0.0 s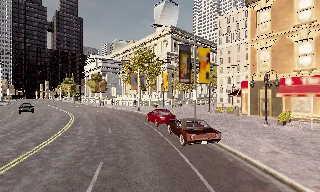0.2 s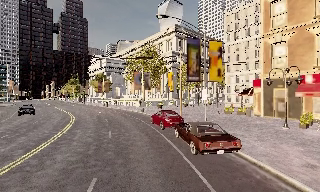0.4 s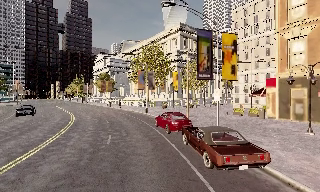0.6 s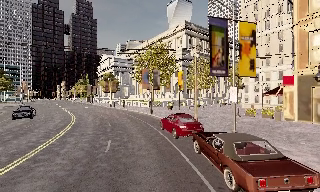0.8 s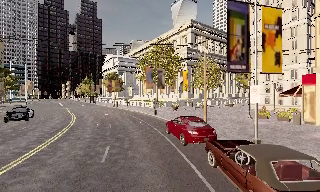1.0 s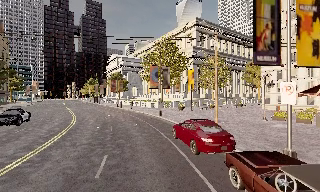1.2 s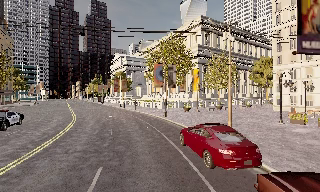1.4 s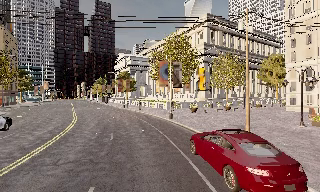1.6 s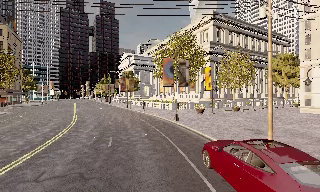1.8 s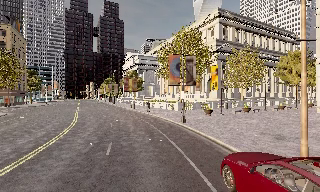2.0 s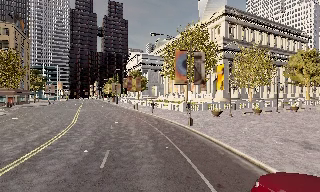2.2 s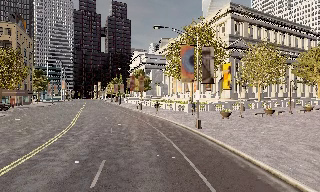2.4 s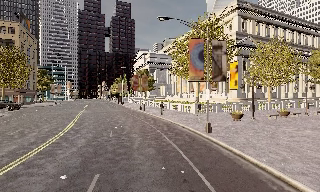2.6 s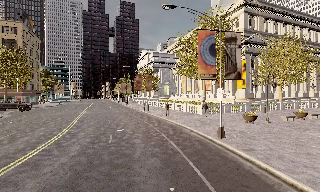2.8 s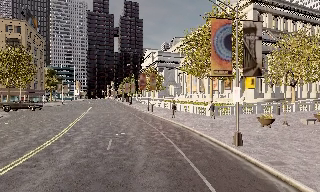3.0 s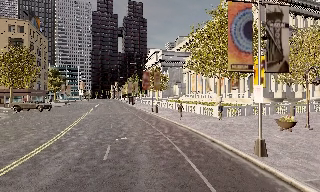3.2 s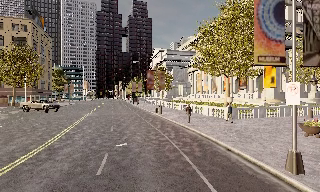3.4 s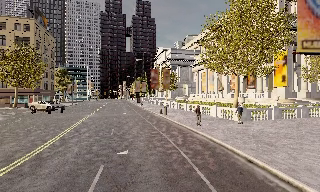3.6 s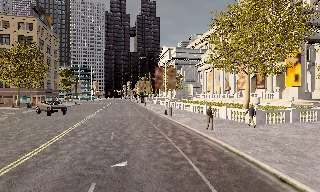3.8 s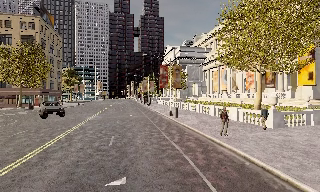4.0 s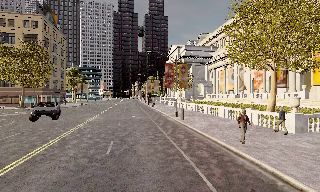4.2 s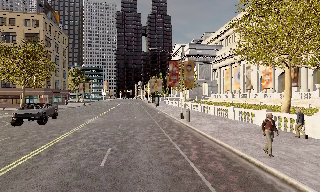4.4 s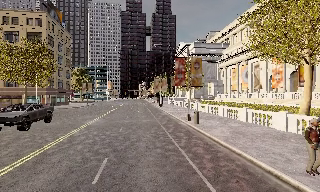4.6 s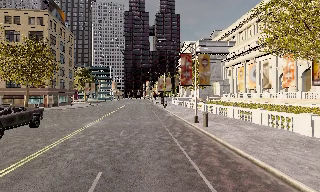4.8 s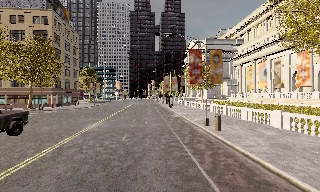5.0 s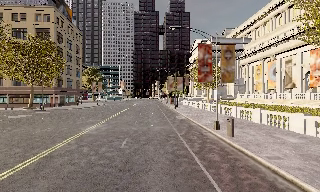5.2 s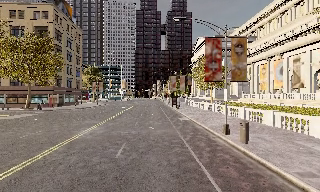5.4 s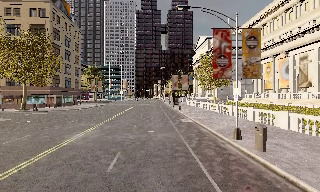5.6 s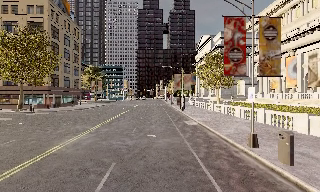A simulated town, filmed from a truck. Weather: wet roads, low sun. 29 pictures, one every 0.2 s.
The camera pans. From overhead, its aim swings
counterclockwise.
The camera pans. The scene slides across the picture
to the right.
0.0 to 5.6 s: The scene slides to the right, as the camera pans about 40 degrees to its left. It travels forward, about 40 m.
The film runs forward here.
